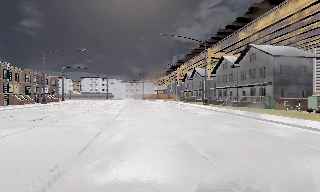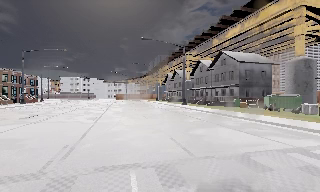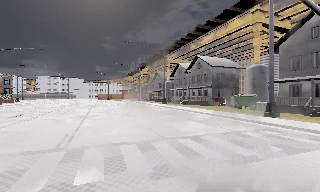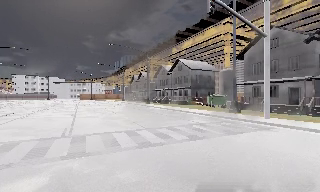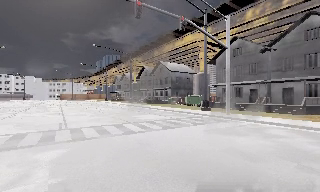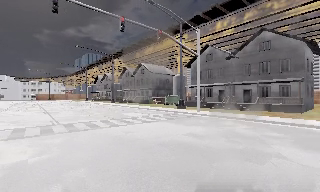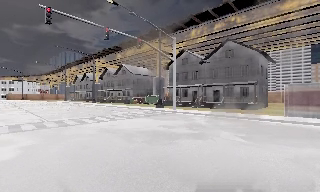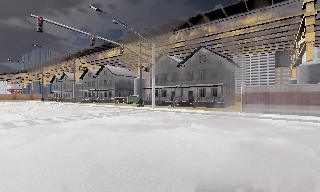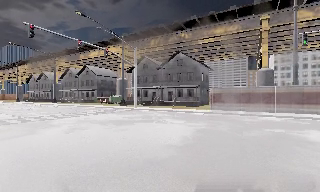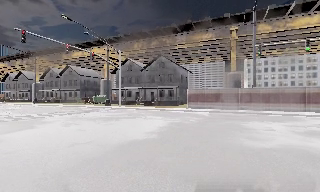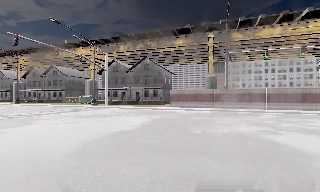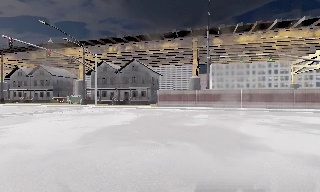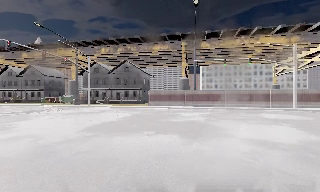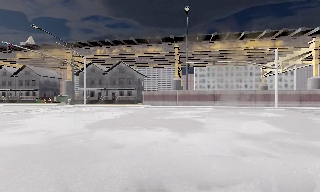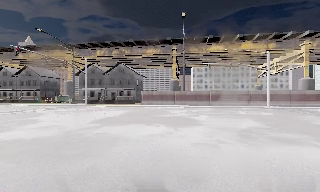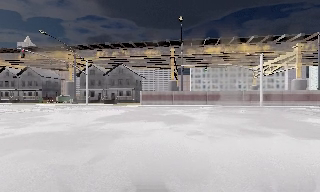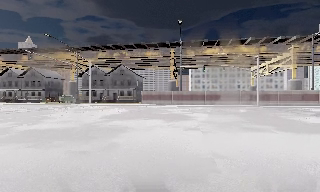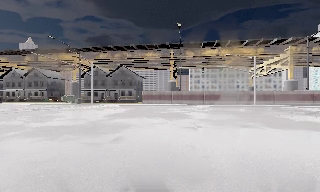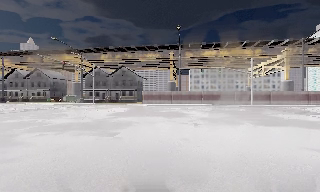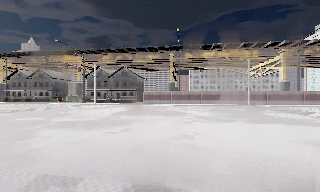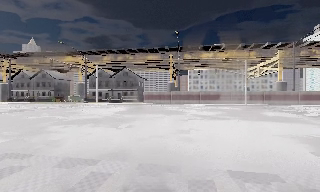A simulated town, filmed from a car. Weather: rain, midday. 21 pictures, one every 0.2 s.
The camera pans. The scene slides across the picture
to the left.
The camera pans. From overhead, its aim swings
clockwise.
0.0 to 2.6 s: The camera swings to its right by about 70 degrees, and the scene slides to the left. It travels backward, about 25 m.
2.6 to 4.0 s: The camera travels backward, about 7 m, so what stands in front gets smaller.
The film runs backward here.
